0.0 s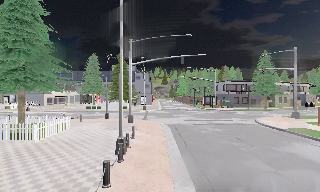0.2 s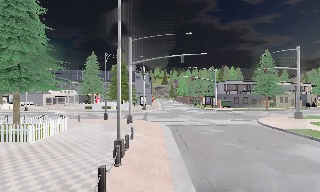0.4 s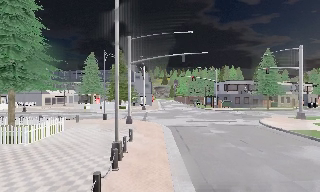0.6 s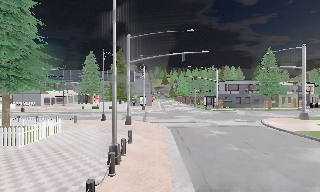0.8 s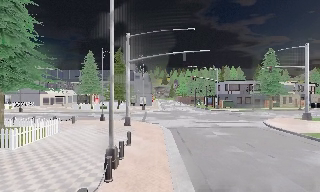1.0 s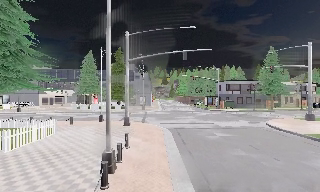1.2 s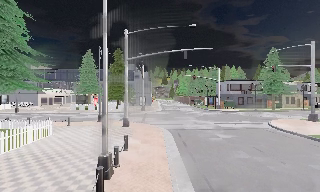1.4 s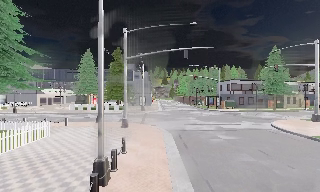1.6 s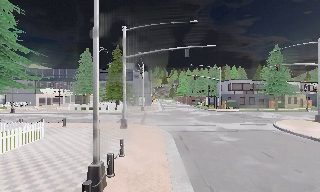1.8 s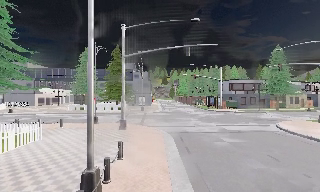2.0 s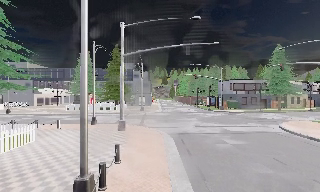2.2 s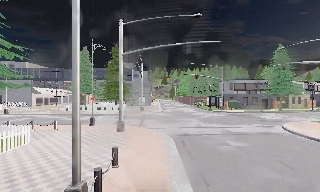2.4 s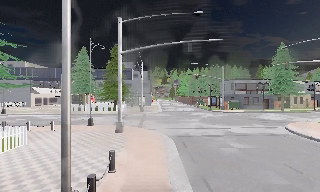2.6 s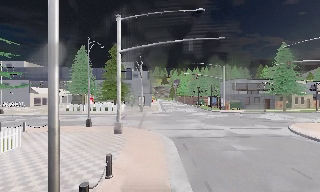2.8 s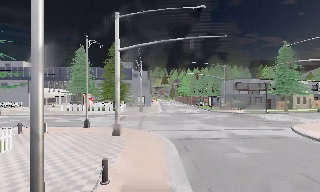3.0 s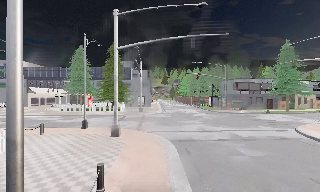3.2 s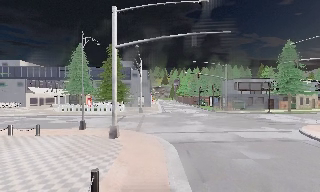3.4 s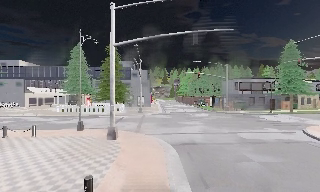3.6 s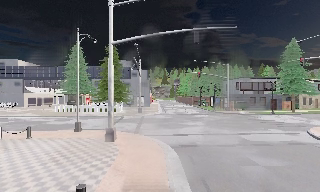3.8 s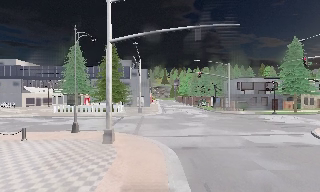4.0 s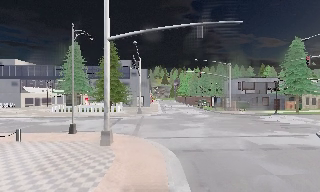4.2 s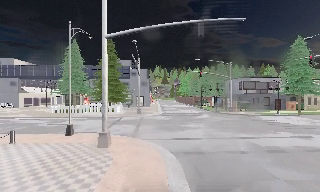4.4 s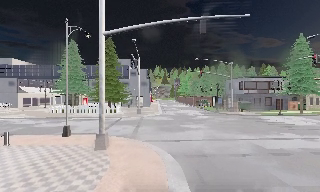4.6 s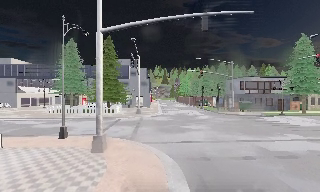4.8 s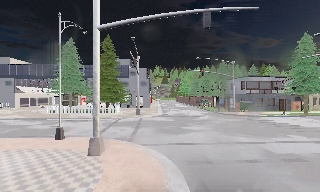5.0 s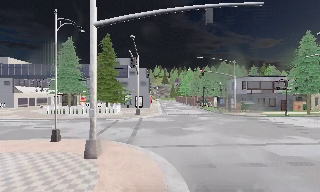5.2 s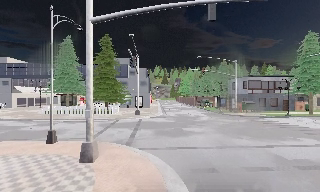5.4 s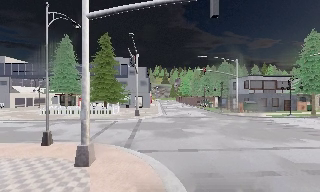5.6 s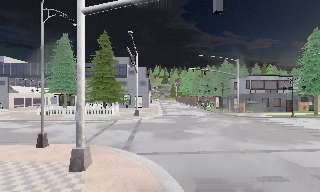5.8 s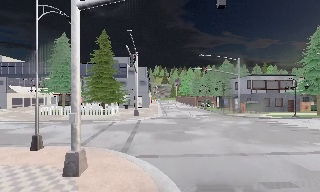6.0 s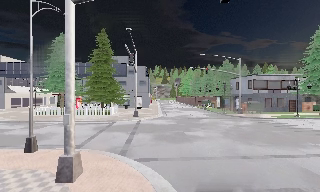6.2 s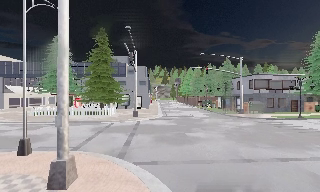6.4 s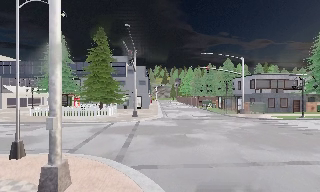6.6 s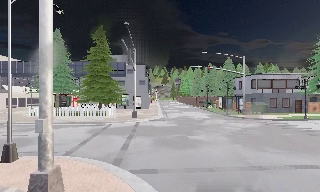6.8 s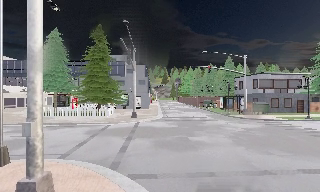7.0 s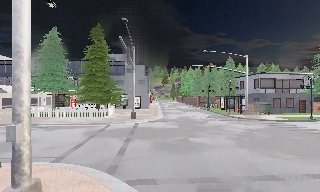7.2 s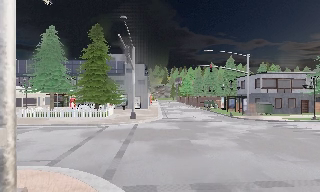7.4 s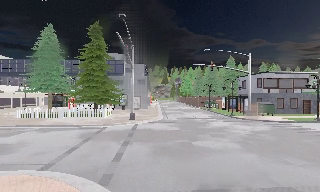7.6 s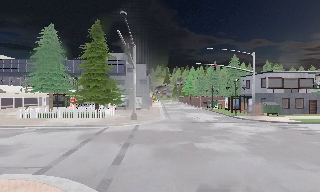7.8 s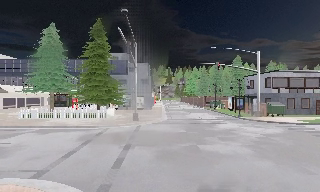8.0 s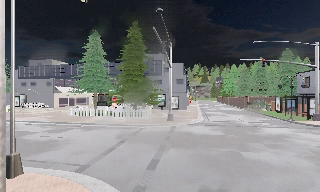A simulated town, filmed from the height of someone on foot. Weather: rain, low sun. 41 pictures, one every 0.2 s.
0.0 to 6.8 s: The camera travels forward, about 12 m, so what stands in front looms larger.
6.8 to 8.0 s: The scene slides to the right, as the camera pans about 15 degrees to its left. It travels forward, about 2 m, so what stands in front looms larger.
The film runs forward here.
